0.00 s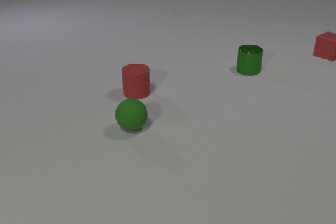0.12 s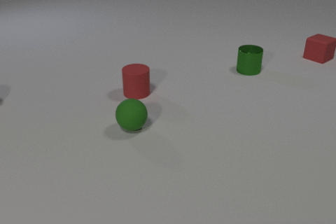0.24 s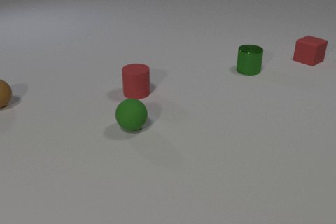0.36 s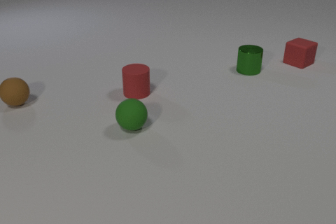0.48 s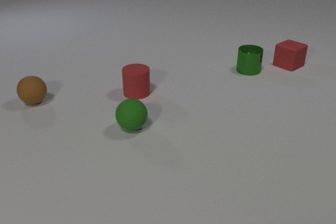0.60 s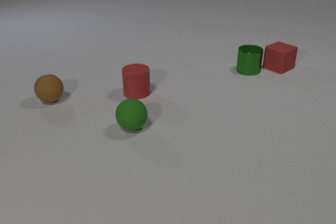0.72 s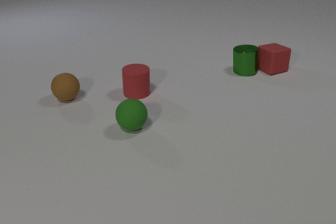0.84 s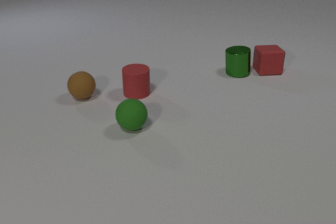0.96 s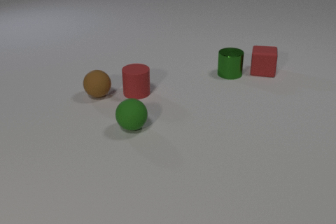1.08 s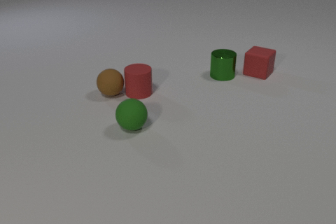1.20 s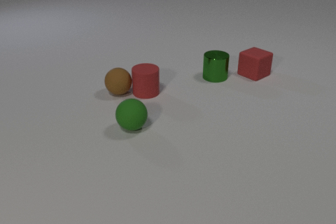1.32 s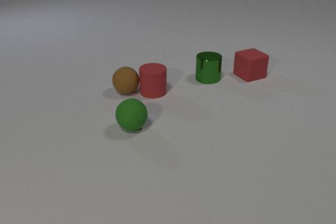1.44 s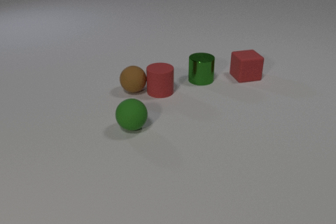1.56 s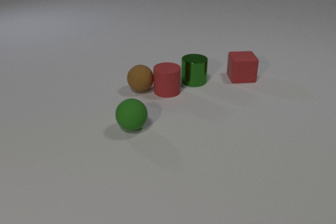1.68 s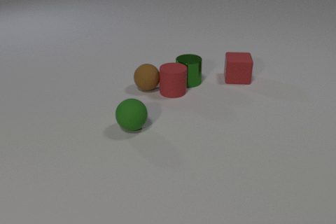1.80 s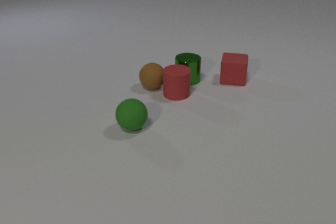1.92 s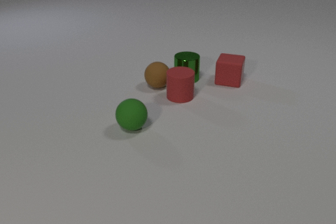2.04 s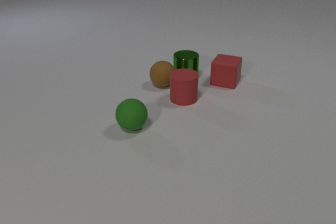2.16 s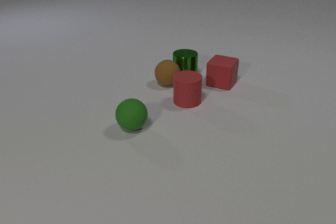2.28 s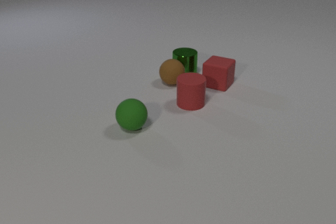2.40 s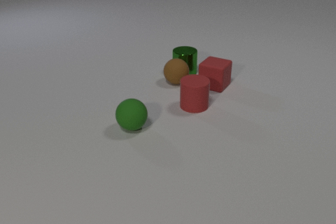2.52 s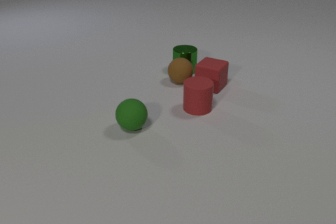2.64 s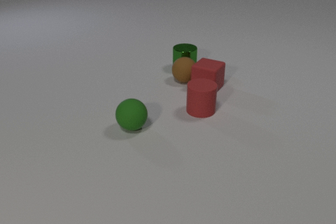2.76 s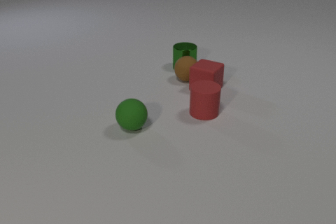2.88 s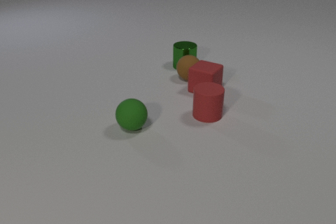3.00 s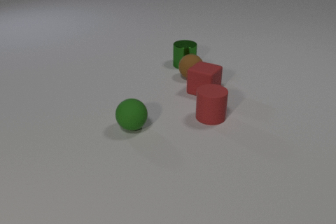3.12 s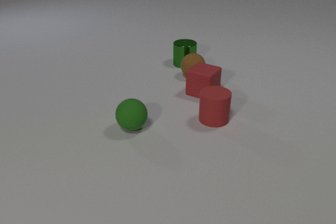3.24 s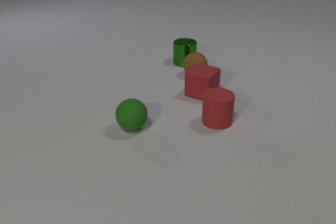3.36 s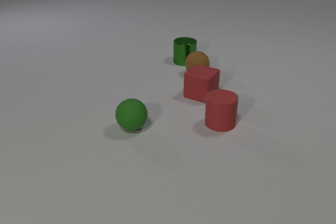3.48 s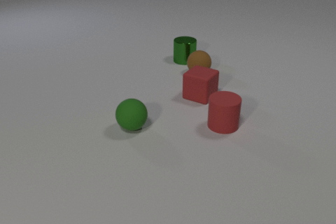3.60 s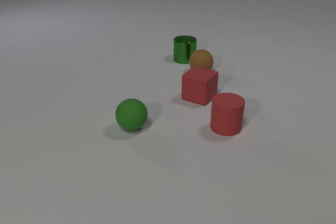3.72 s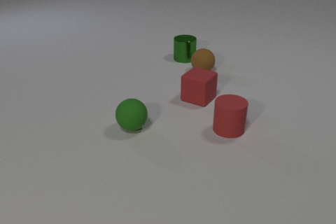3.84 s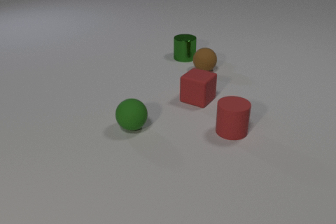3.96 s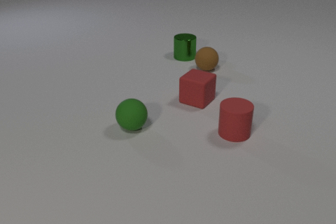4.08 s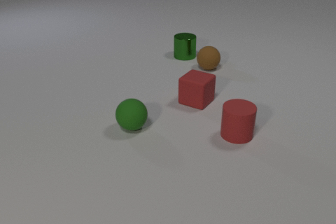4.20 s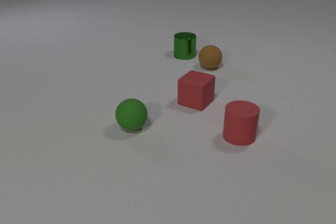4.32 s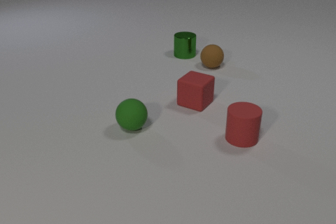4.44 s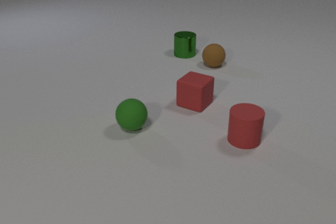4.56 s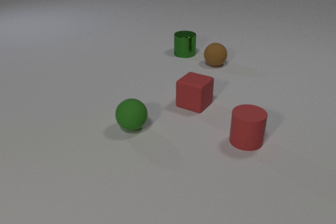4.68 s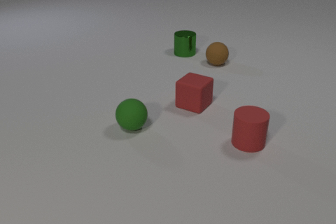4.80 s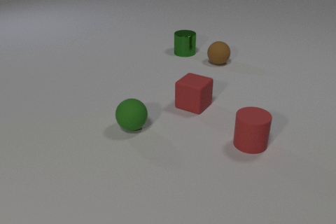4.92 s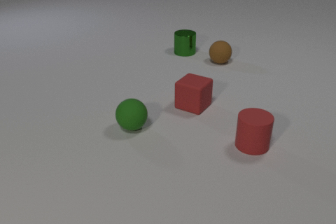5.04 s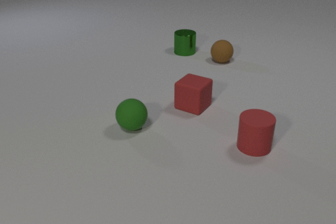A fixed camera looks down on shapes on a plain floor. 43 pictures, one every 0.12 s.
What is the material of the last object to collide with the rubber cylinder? metal.
How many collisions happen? 5.
What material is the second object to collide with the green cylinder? rubber.
0.00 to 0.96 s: The red rubber cube slides toward the camera and to the left, spins so that its near face slides to the left, clockwise seen from above. The green metal cylinder slides to the left and toward the camera. The brown rubber sphere comes in at the left edge, rolls to the right. The red rubber cube and the green metal cylinder collide.
0.96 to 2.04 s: The red rubber cube slides to the left and toward the camera, spins so that its near face slides to the left, clockwise seen from above. The green metal cylinder slides to the left. The red rubber cylinder slides to the right. The brown rubber sphere rolls to the right. The red rubber cylinder and the brown rubber sphere collide. The green metal cylinder and the red rubber cylinder collide.
2.04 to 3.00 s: The red rubber cube slides toward the camera and to the left. The green metal cylinder slides away from the camera. The red rubber cylinder slides toward the camera and to the right. The brown rubber sphere rolls to the right and away from the camera. The green metal cylinder and the brown rubber sphere collide. The red rubber cube and the brown rubber sphere collide.
3.00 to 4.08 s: The red rubber cube slides toward the camera. The green metal cylinder slides away from the camera. The red rubber cylinder slides toward the camera and to the right. The brown rubber sphere rolls away from the camera and to the right.
4.08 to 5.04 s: The red rubber cube slides toward the camera. The green metal cylinder slides away from the camera. The red rubber cylinder slides to the right and toward the camera. The brown rubber sphere rolls away from the camera and to the right.
